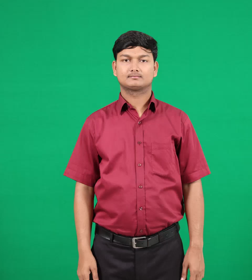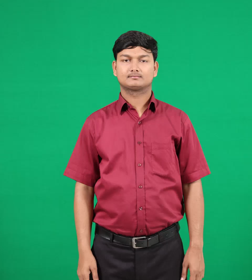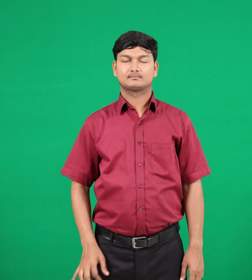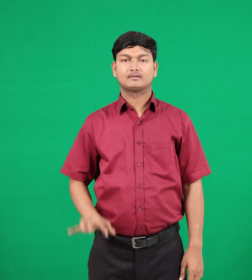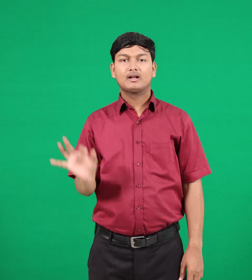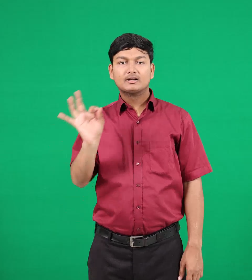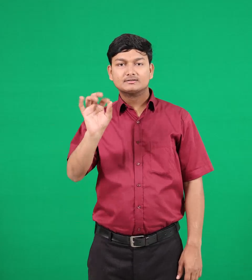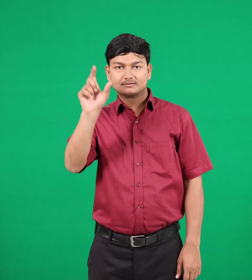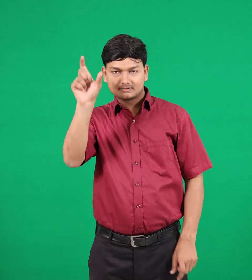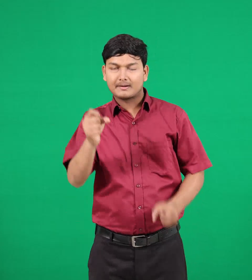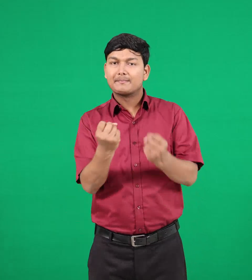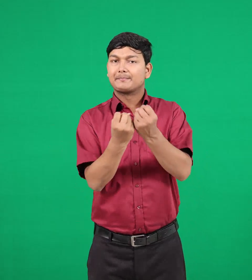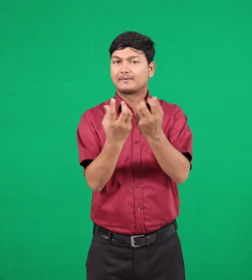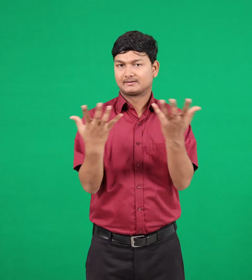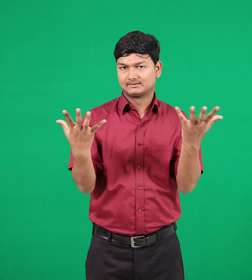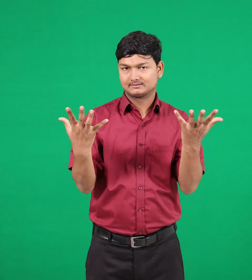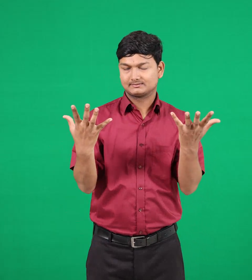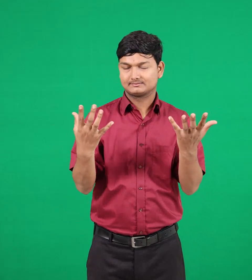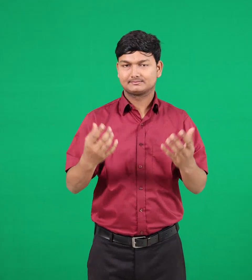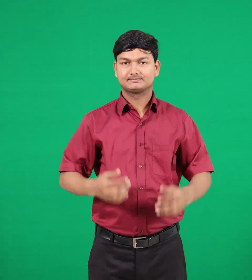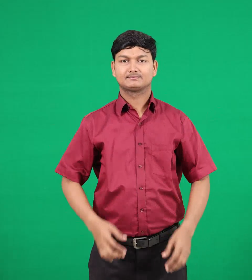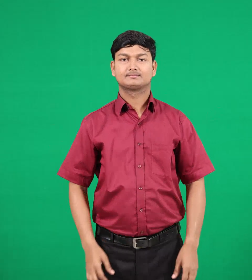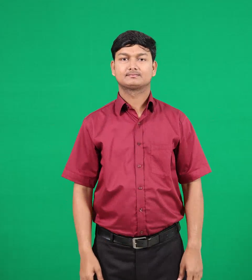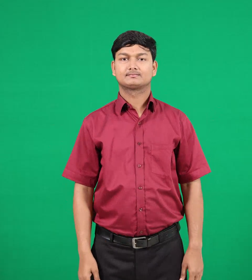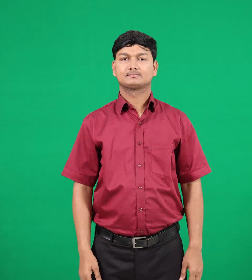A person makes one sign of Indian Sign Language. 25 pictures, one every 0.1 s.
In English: officers
